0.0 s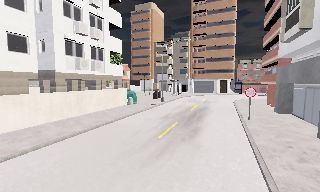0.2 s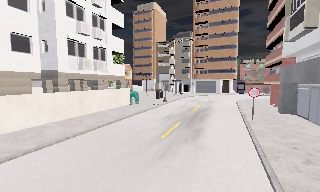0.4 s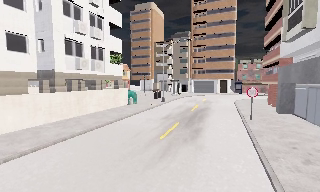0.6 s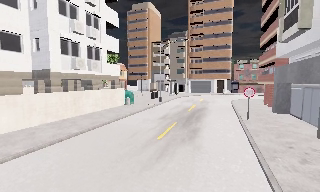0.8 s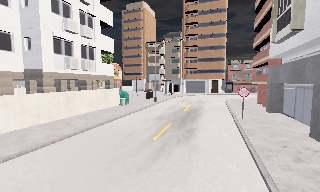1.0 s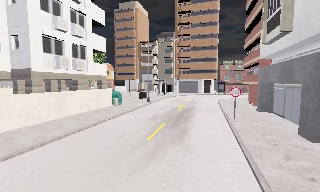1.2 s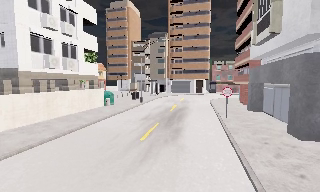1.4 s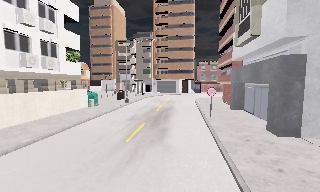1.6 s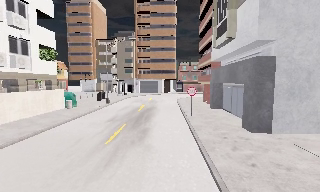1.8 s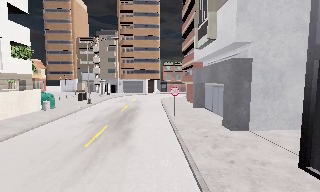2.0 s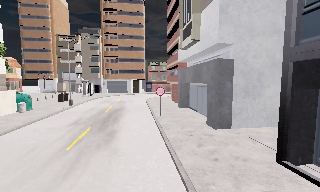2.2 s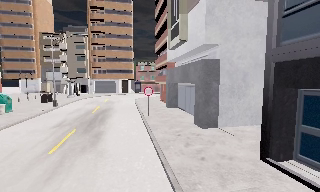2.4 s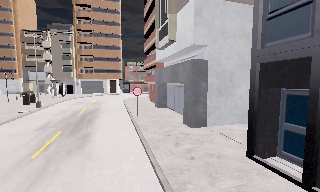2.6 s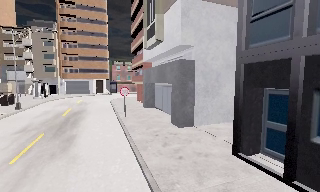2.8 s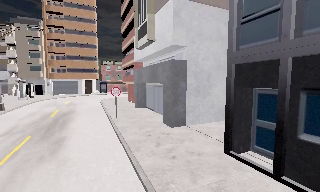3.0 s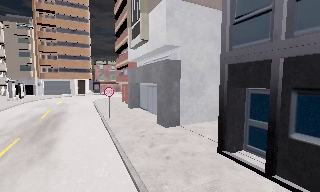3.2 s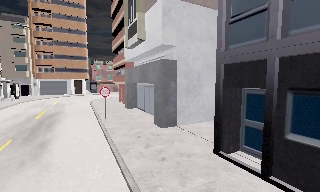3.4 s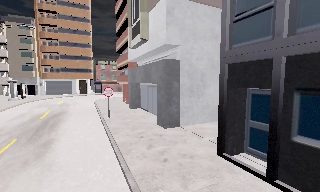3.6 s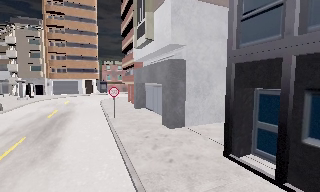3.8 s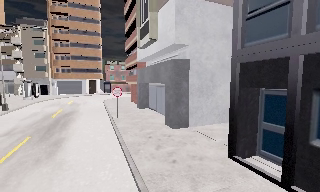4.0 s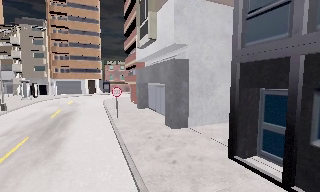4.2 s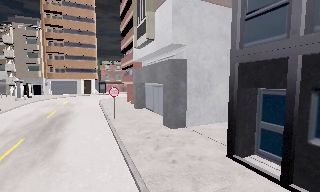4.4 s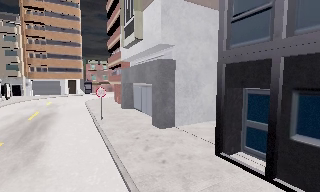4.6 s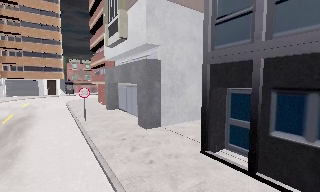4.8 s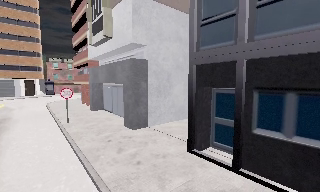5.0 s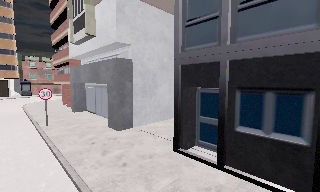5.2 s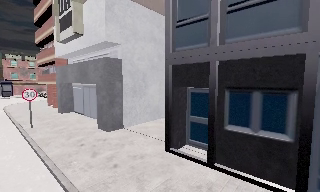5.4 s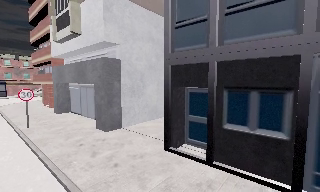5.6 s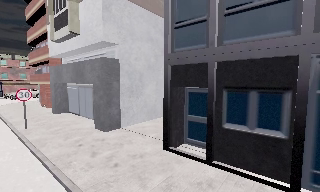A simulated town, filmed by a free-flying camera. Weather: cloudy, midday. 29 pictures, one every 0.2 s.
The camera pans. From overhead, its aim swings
clockwise.
The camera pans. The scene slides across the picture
to the left.
0.0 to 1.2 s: The camera shifts only a little, or ends up much as it began.
1.2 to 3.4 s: The camera swings to its right by about 40 degrees, and the scene slides to the left. It travels forward, about 0.5 m.
3.4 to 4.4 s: The camera shifts only a little, or ends up much as it began.
4.4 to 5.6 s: The scene slides to the left, as the camera pans about 20 degrees to its right.
The film runs forward here.
